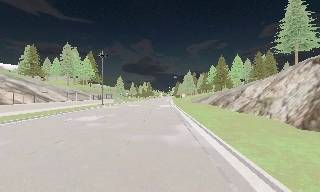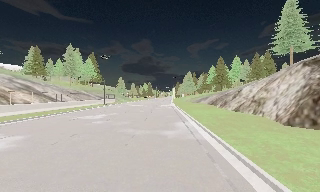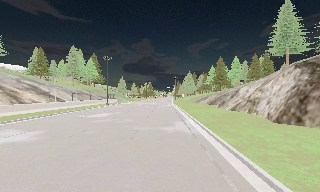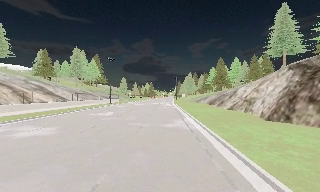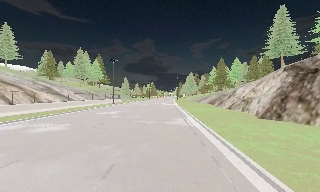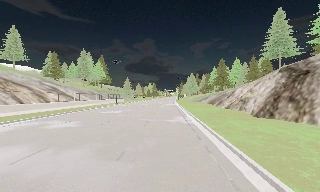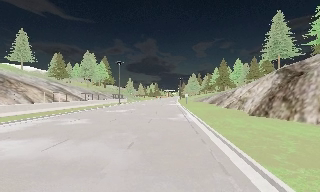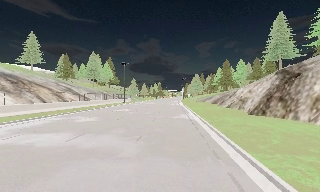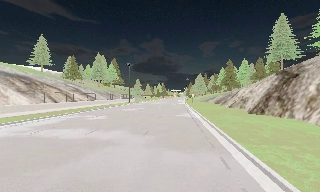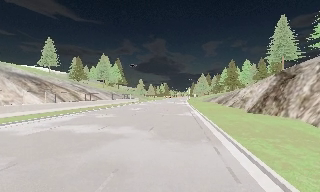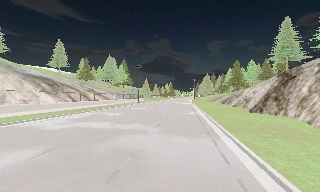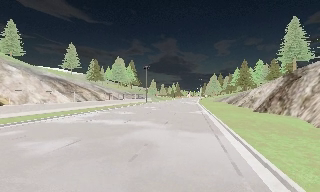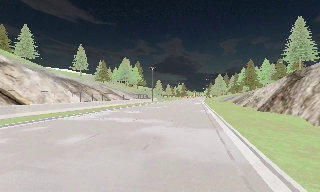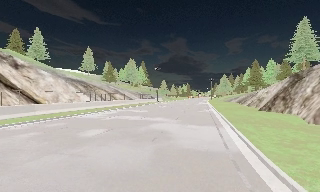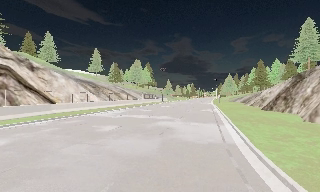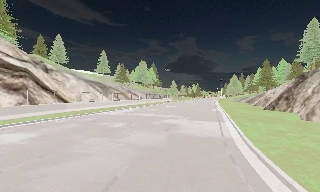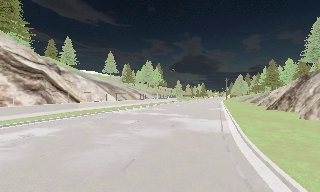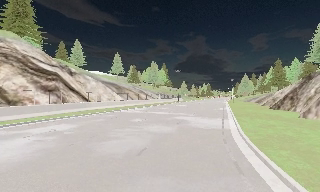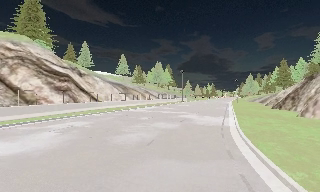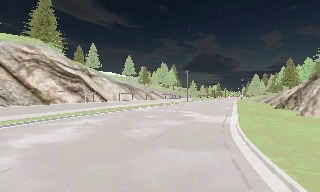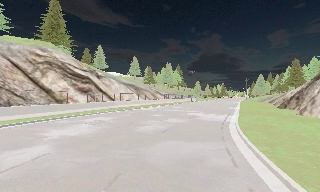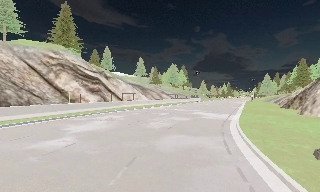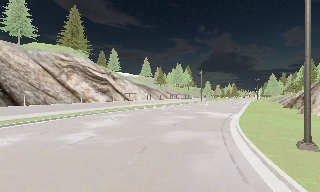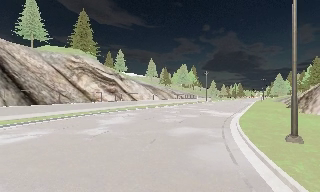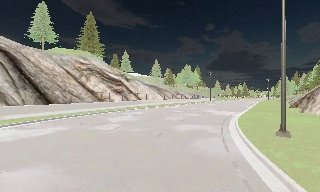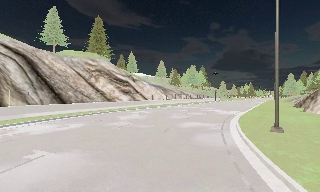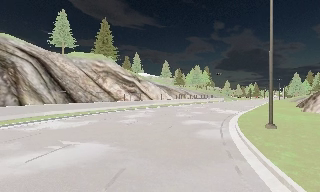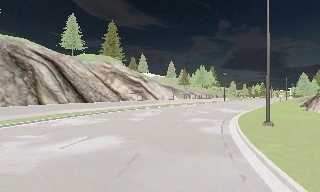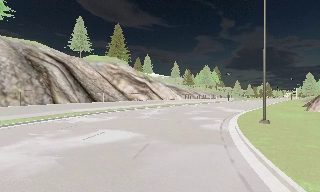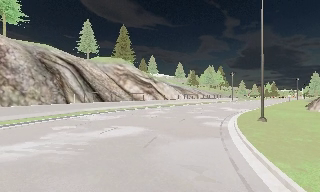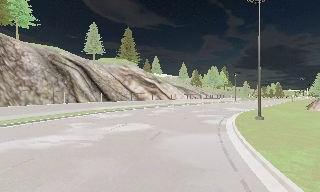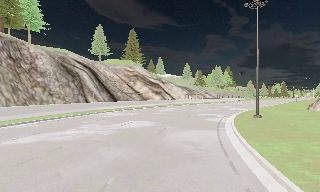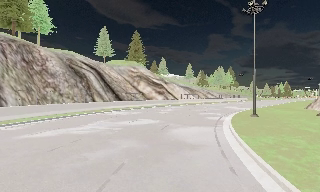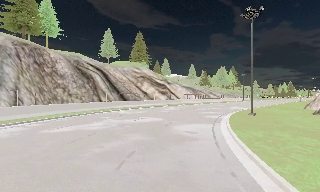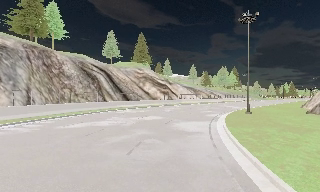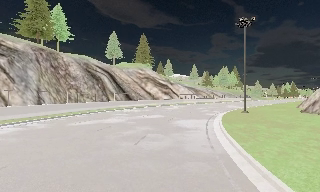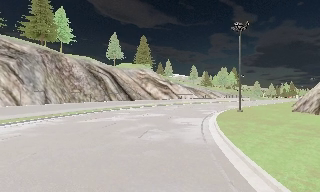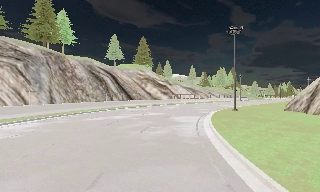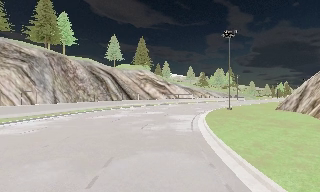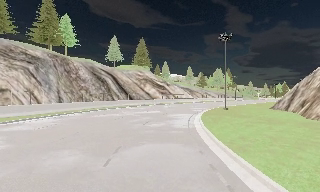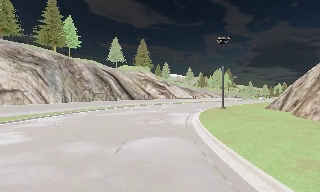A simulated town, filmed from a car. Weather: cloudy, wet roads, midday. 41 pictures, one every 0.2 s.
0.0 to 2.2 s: The camera travels backward, about 14 m, so what stands in front gets smaller.
2.2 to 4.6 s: The camera pans to its left, which is counterclockwise from overhead, by about 20 degrees. It travels backward, about 15 m, so what stands in front gets smaller.
4.6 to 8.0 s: The camera pans to its left, which is counterclockwise from overhead, by about 15 degrees. It travels backward, about 20 m, so what stands in front gets smaller.
The film runs backward here.
